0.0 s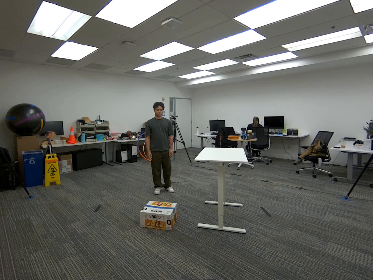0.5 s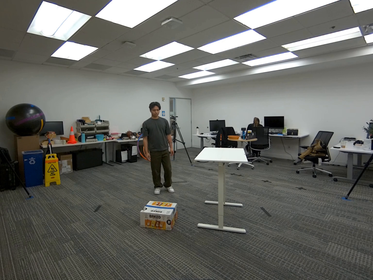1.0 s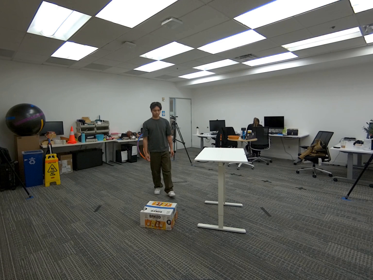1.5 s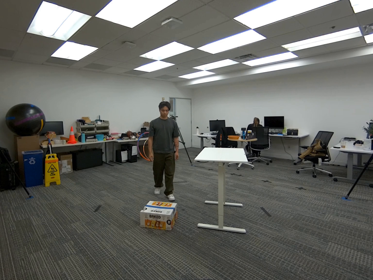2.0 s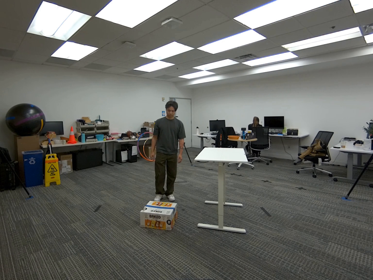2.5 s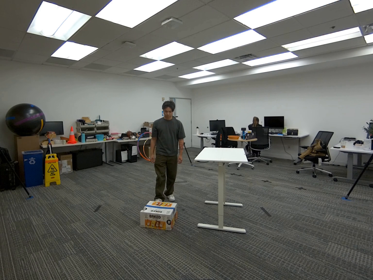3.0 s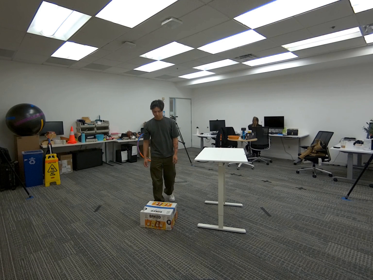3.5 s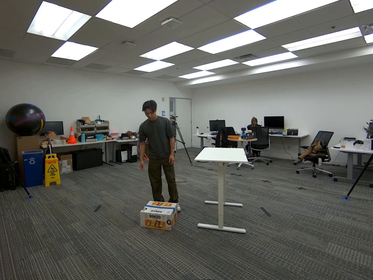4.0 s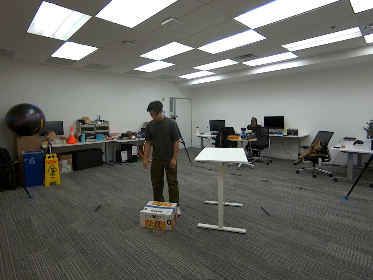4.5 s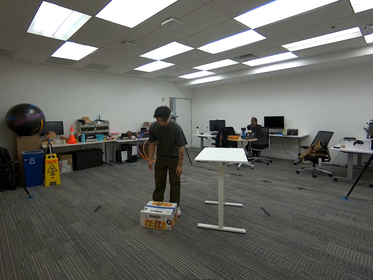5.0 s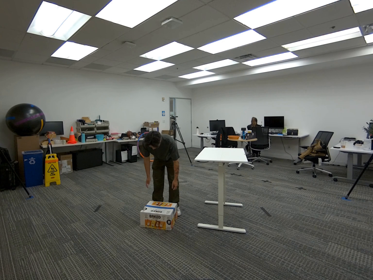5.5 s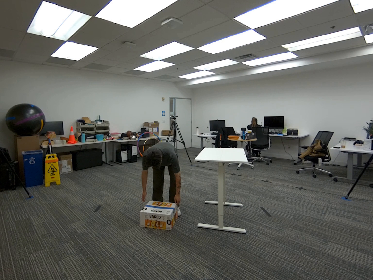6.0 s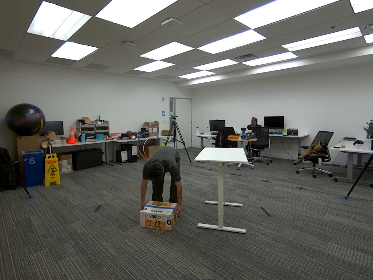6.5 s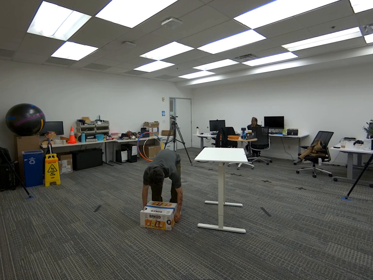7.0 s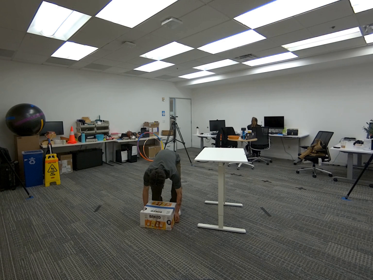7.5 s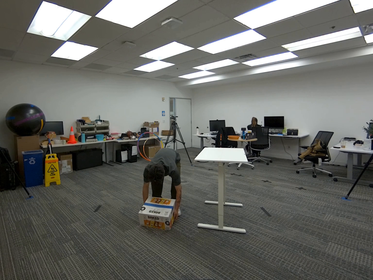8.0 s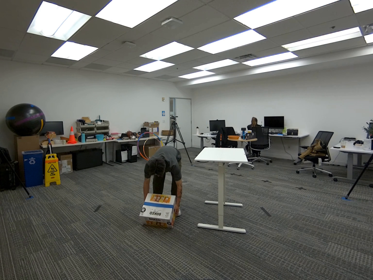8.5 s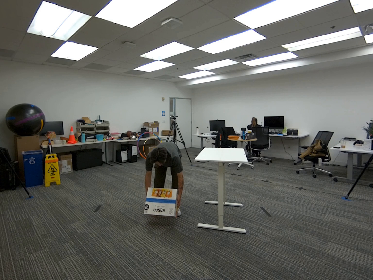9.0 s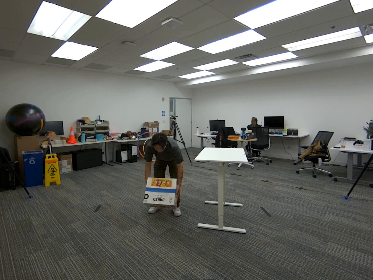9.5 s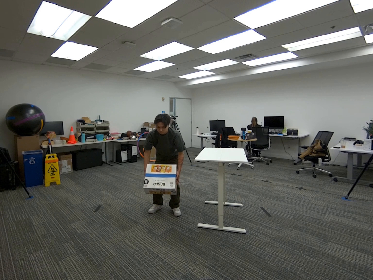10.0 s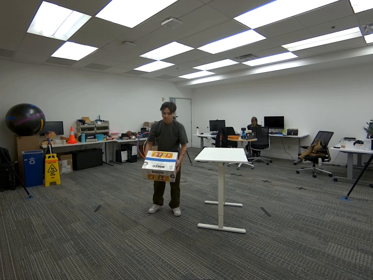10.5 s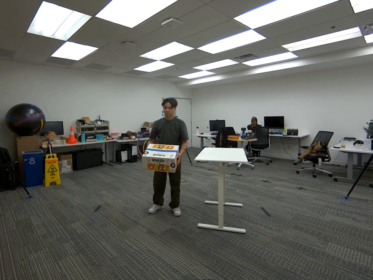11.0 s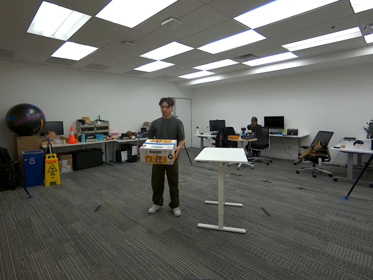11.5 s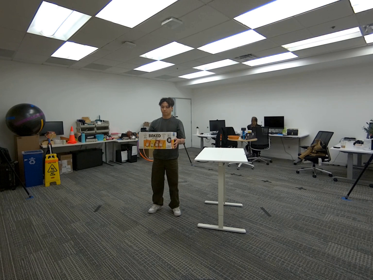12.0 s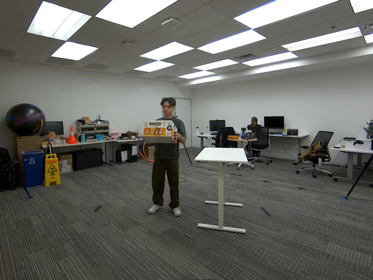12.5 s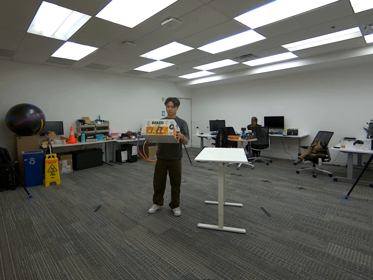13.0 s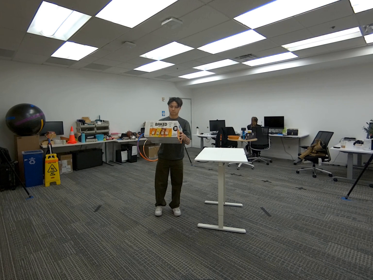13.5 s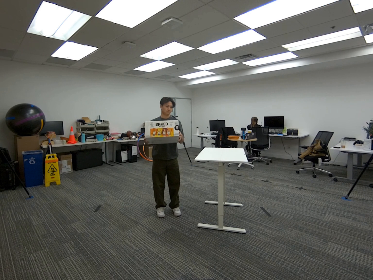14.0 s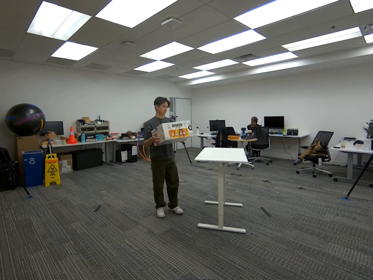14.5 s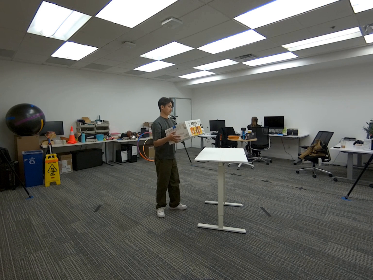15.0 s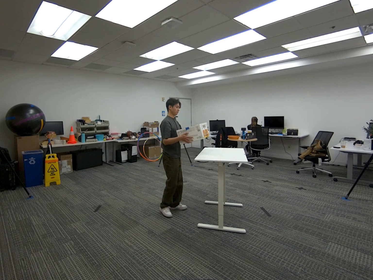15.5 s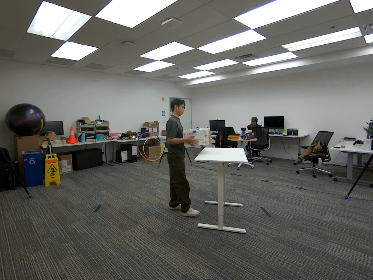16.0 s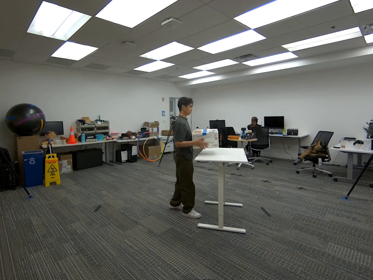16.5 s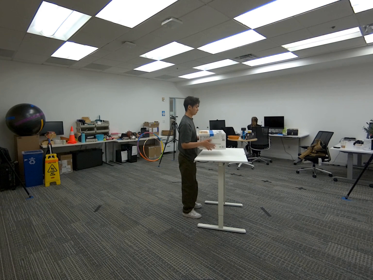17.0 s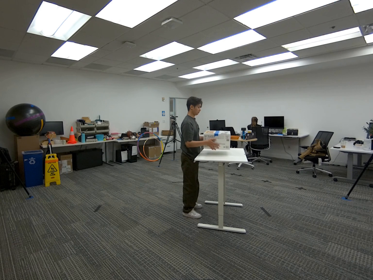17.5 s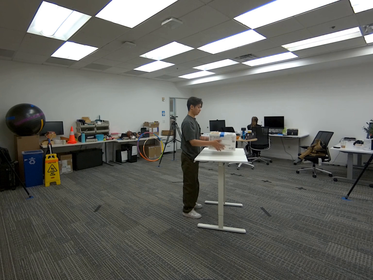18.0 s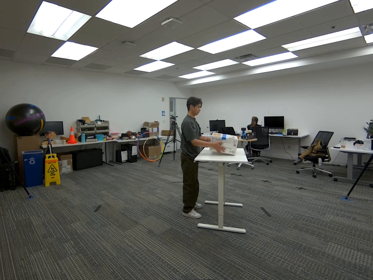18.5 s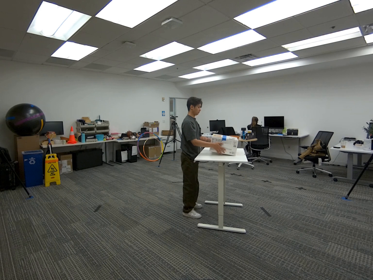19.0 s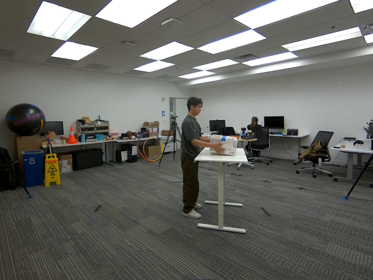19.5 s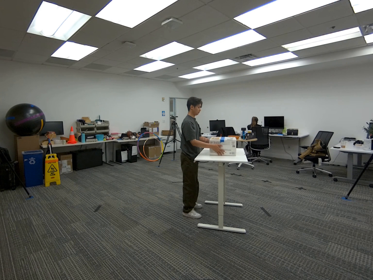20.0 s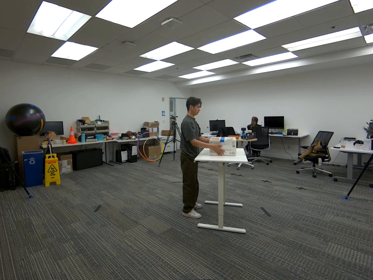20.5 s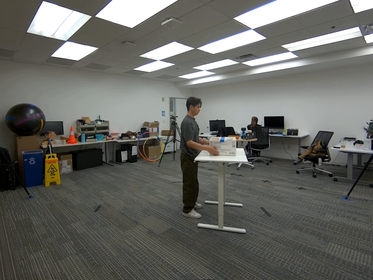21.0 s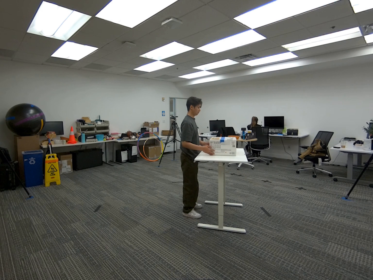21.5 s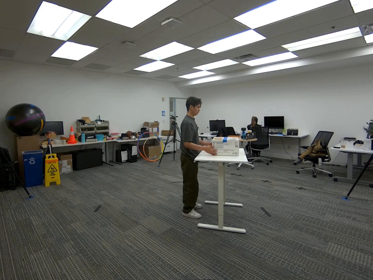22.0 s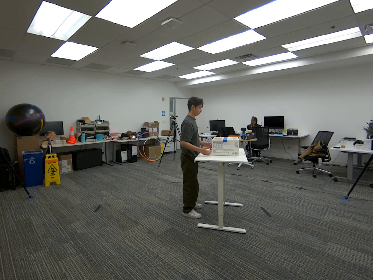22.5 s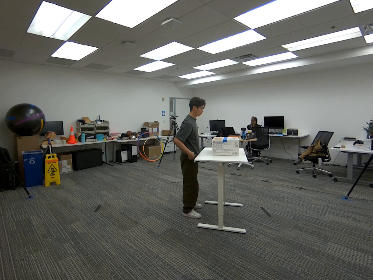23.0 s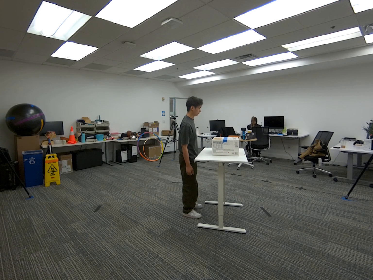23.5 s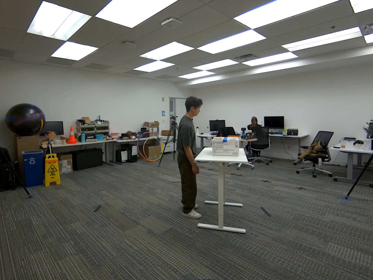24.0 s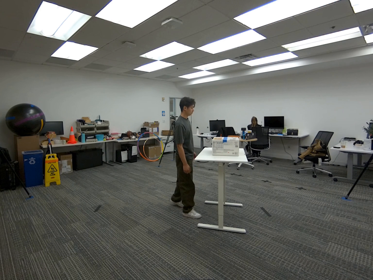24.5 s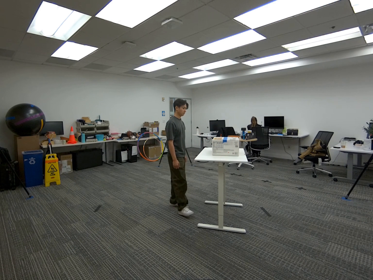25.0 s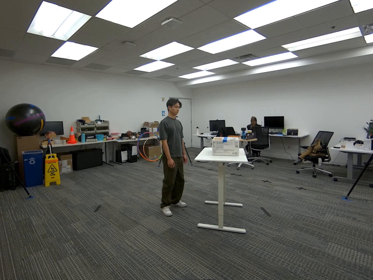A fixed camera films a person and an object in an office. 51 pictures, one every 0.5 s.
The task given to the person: Walk to the snack box on the ground, use both hands to pick up the box and place it on the white desk.
